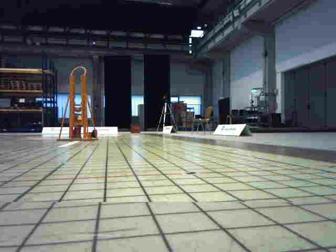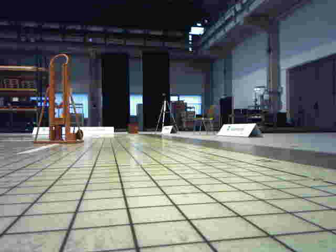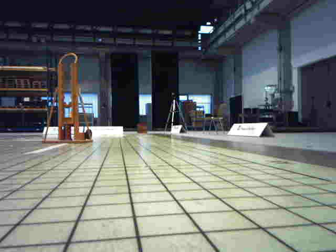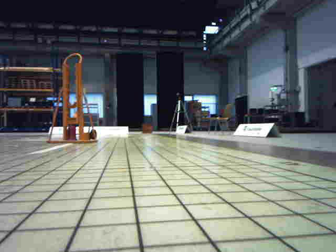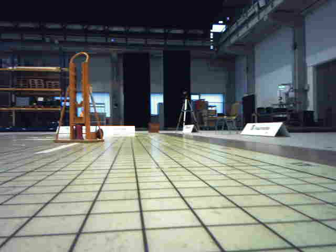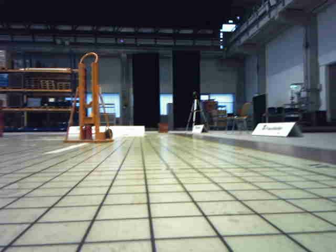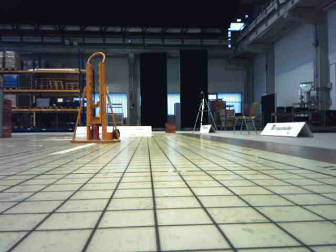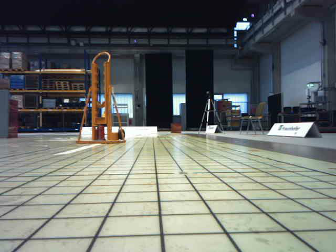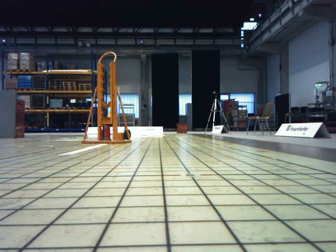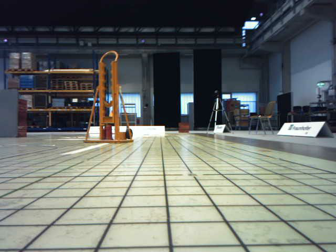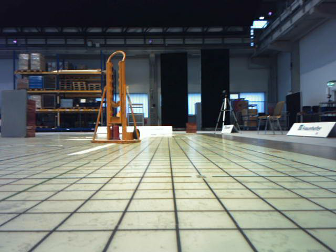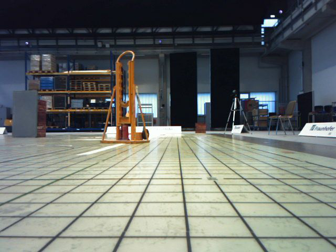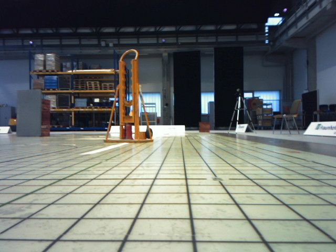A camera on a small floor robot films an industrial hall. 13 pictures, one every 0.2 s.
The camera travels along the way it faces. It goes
forward.
0.0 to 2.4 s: The scene slides to the right, as the camera pans about 20 degrees to its left. It travels forward, about 0.5 m, so what stands in front looms larger.
The film runs forward here.
